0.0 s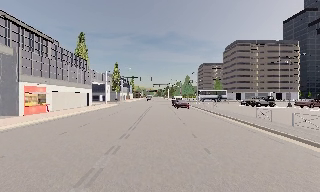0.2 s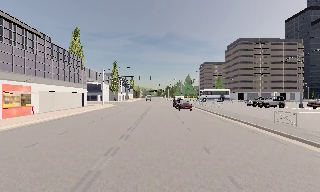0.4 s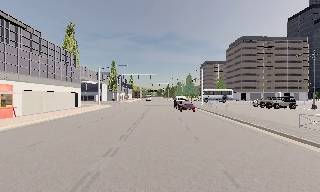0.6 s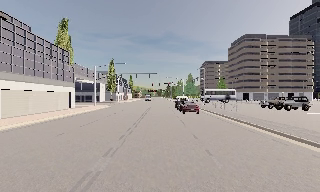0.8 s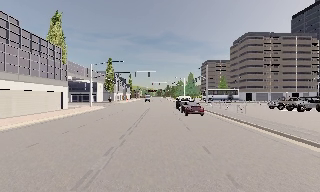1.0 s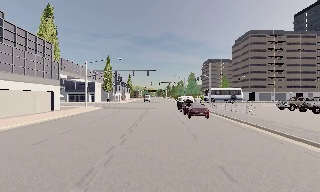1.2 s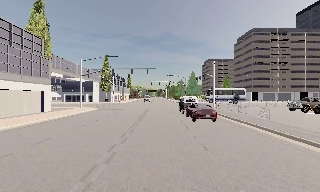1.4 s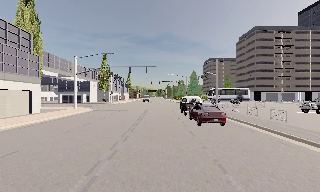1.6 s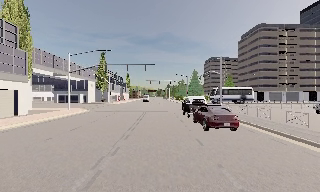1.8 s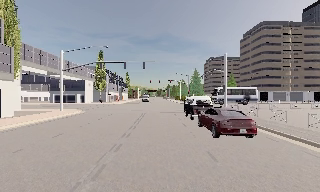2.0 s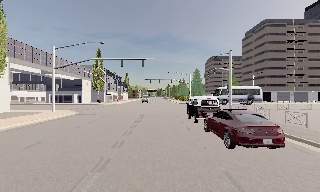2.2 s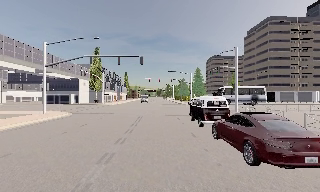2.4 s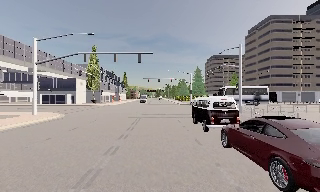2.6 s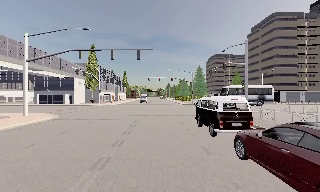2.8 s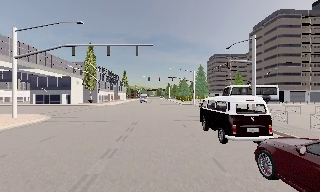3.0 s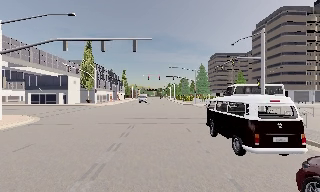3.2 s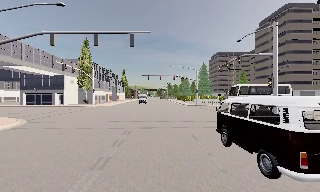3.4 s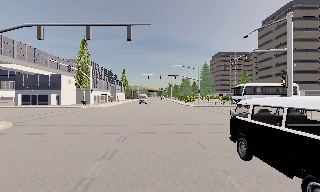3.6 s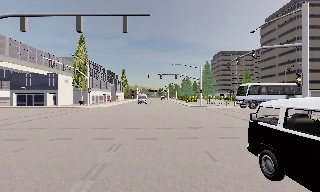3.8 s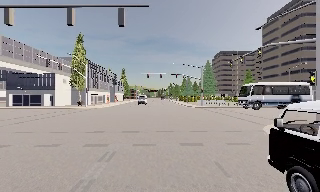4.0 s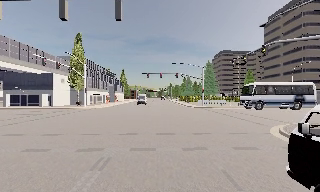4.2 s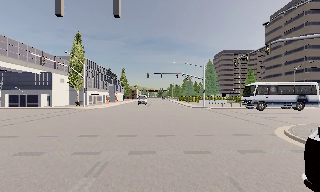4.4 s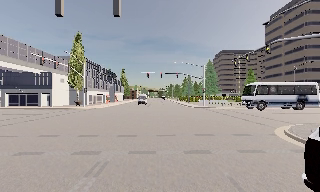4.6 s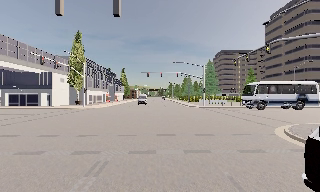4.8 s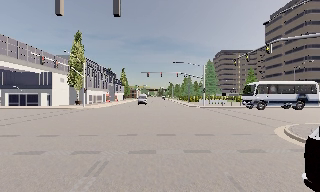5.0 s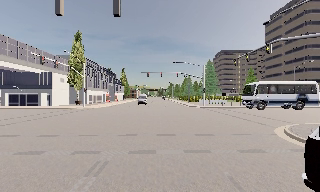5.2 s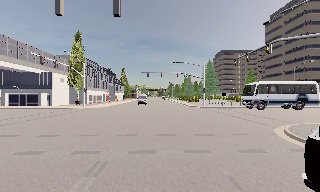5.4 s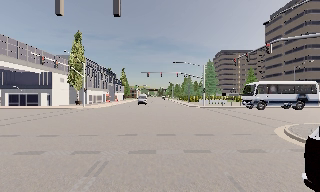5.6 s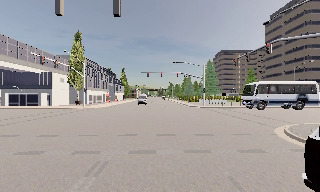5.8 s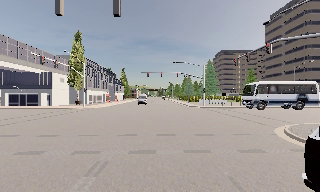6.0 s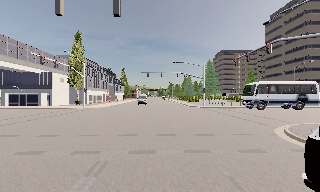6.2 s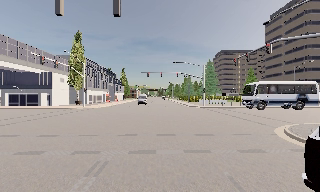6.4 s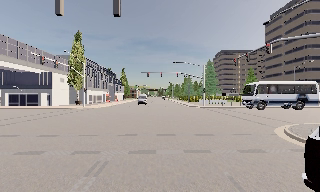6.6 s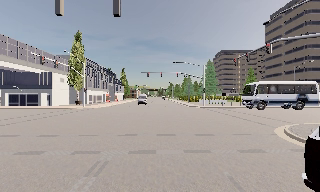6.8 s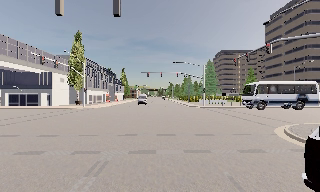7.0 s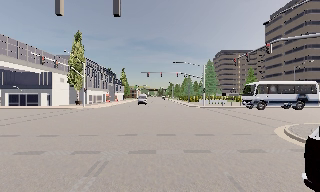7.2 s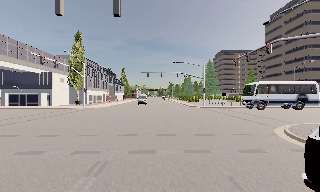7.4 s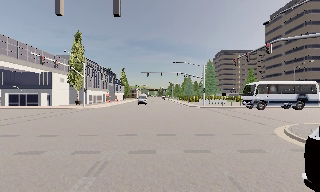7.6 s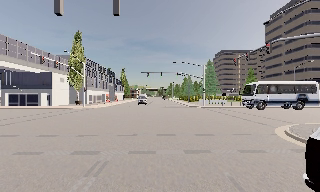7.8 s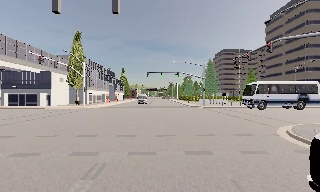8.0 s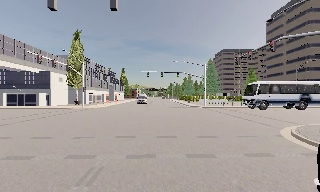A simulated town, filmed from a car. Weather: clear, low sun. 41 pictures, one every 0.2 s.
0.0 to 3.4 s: The camera travels forward, about 25 m, so what stands in front looms larger.
3.4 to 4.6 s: The camera travels forward, about 3 m, so what stands in front looms larger. It loses speed.
4.6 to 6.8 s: The camera keeps its place and its aim.
6.8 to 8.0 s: The camera shifts only a little, or ends up much as it began.
The film runs forward here.
